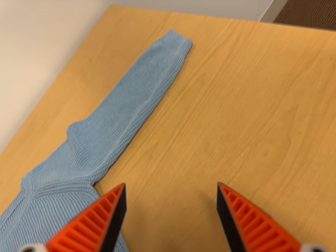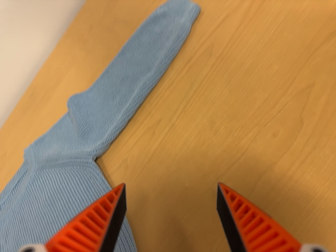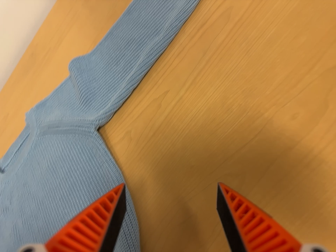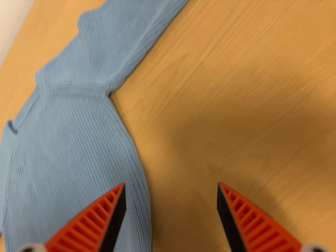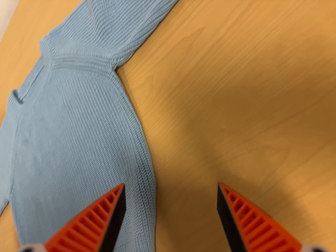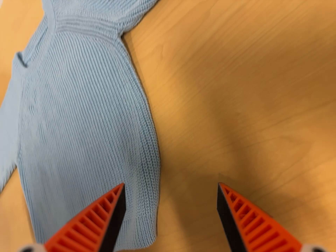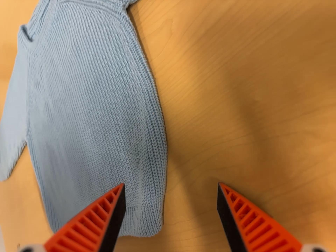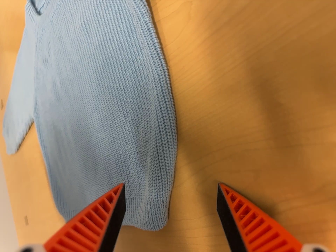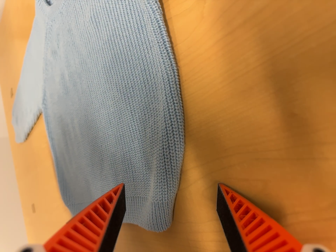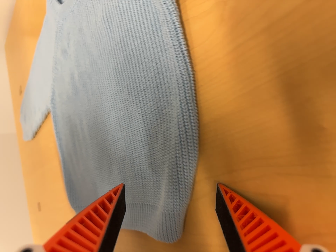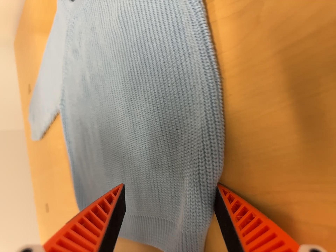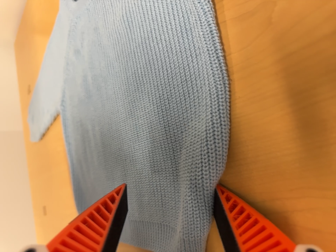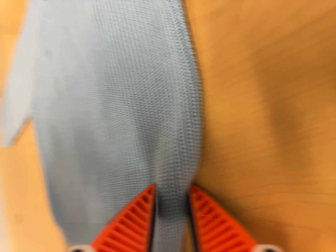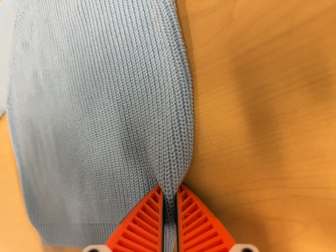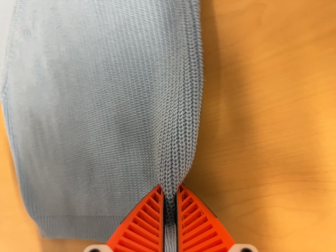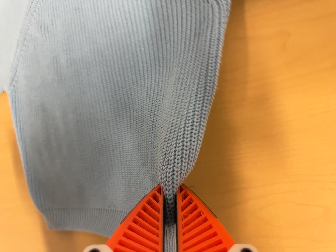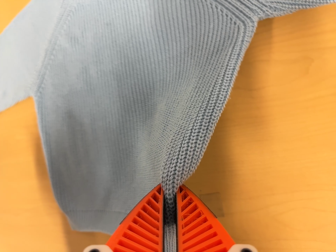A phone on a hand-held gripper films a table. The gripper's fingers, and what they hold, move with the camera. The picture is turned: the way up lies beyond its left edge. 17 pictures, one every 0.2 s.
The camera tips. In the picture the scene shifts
upward.
The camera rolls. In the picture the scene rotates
clockwise.
0.0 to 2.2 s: The camera swings to its left by about 20 degrees, and the scene slides to the right. It travels forward and toward the top of its view, about 24 cm. Its aim tips toward the bottom of its view by about 50 degrees, and the scene shifts upward. It rolls about its line of sight by about 20 degrees, and the scene rotates clockwise.
2.2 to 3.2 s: The camera pans to its right by about 20 degrees. It travels to its left and backward, about 14 cm.
The film runs forward here.
